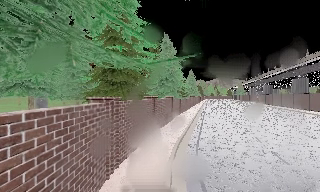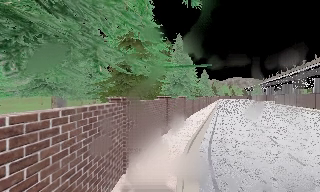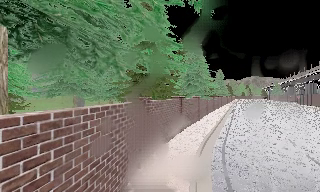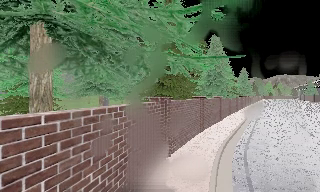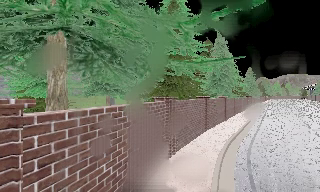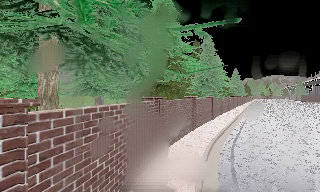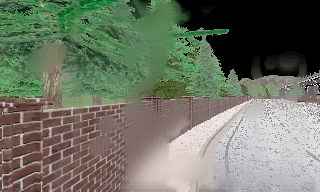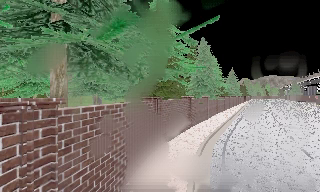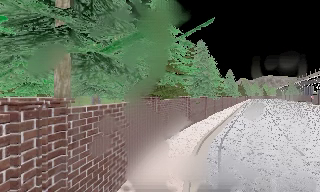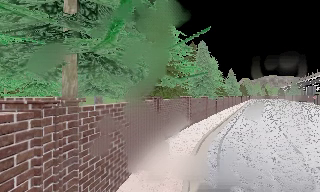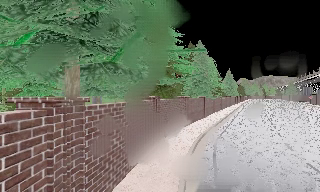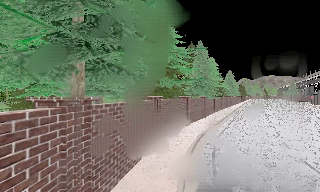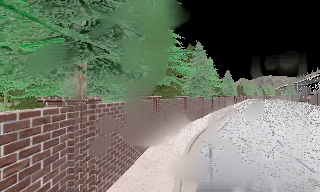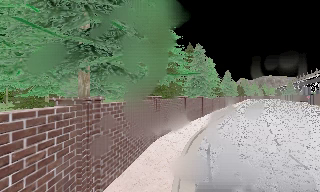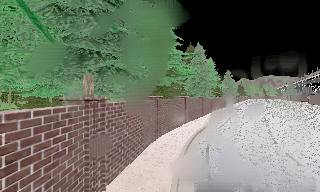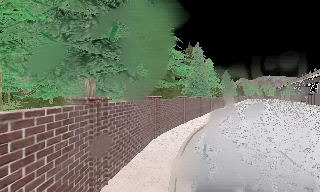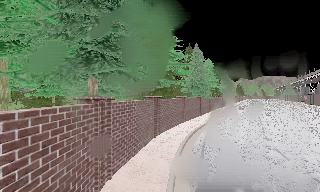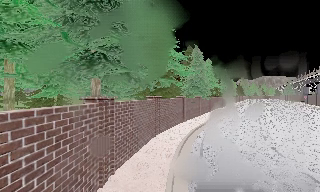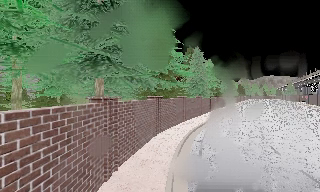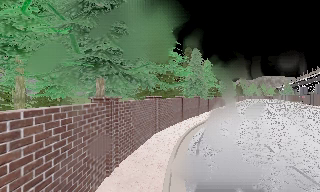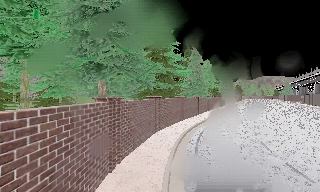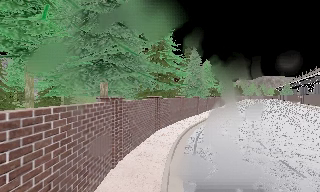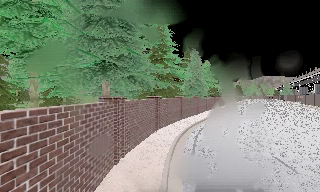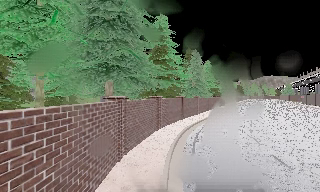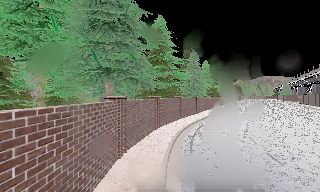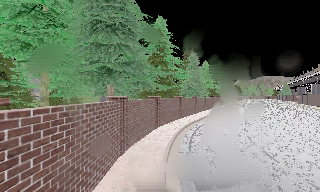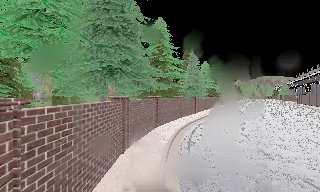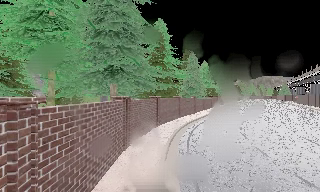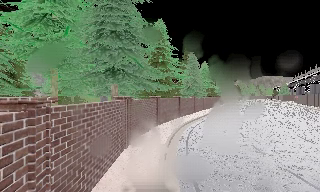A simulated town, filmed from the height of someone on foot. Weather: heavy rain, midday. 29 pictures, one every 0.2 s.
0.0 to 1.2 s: The camera pans to its left, which is counterclockwise from overhead, by about 15 degrees. It travels backward, about 1.5 m, so what stands in front gets smaller.
1.2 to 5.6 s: The camera travels backward, about 6 m, so what stands in front gets smaller.
The film runs backward here.
